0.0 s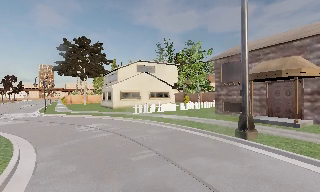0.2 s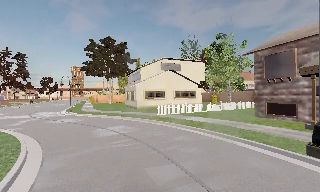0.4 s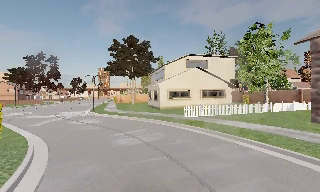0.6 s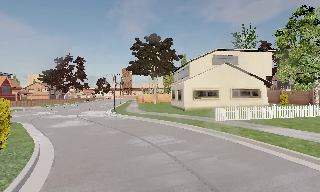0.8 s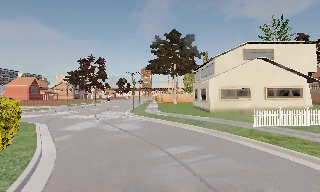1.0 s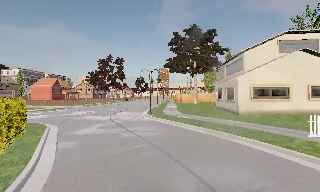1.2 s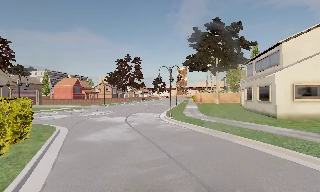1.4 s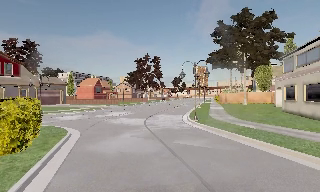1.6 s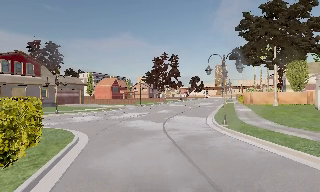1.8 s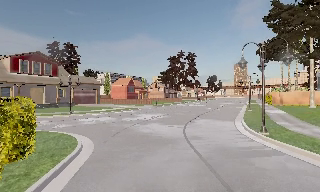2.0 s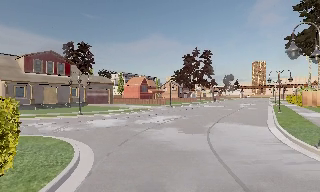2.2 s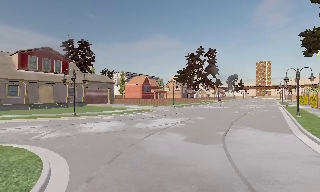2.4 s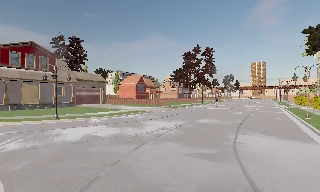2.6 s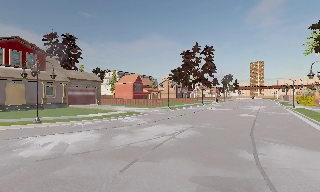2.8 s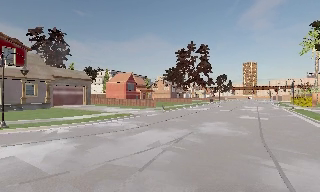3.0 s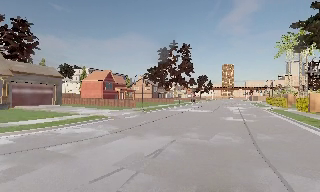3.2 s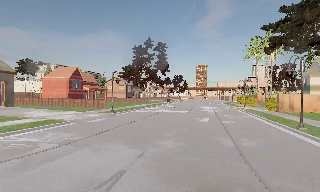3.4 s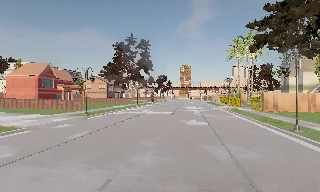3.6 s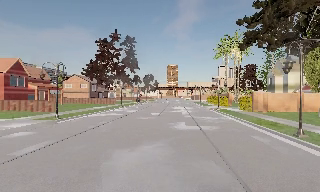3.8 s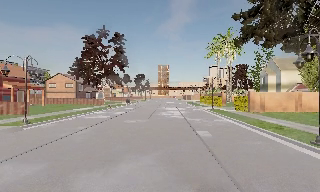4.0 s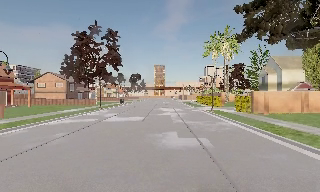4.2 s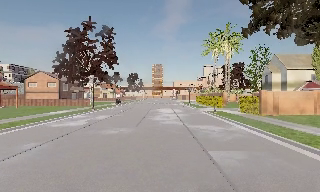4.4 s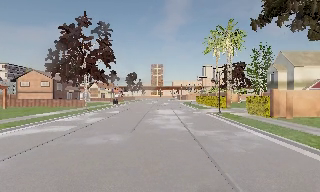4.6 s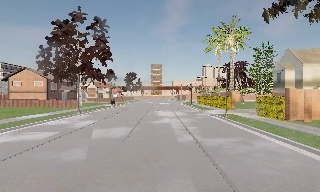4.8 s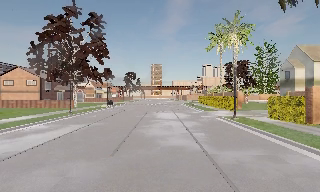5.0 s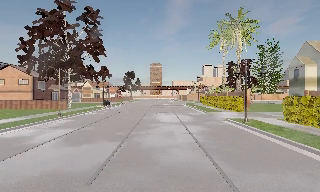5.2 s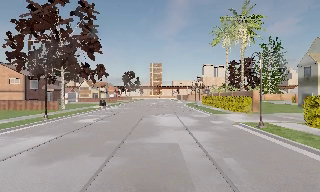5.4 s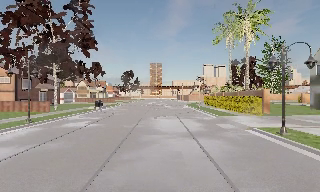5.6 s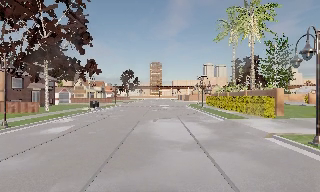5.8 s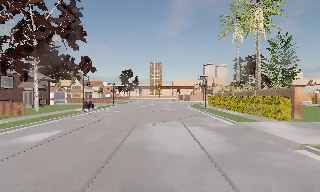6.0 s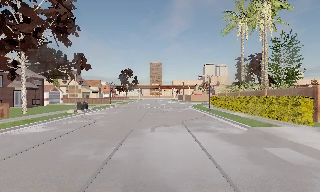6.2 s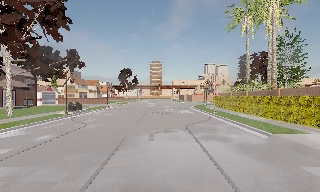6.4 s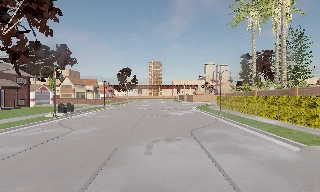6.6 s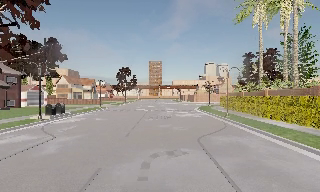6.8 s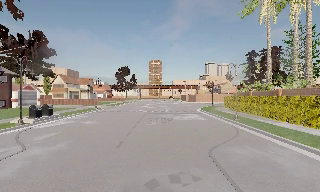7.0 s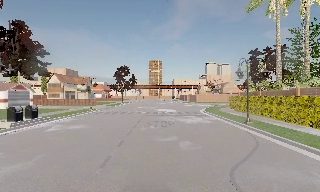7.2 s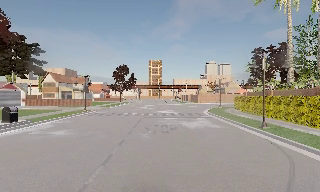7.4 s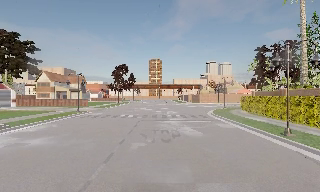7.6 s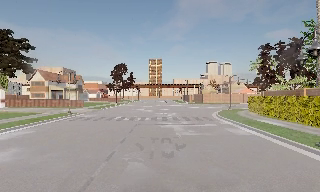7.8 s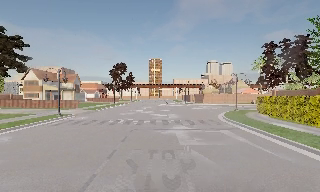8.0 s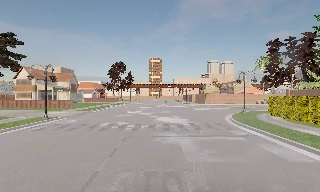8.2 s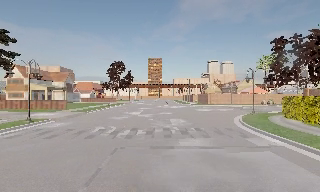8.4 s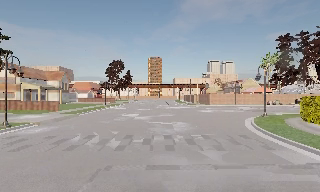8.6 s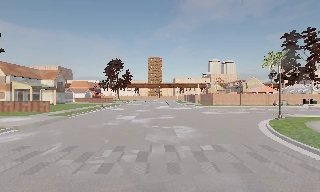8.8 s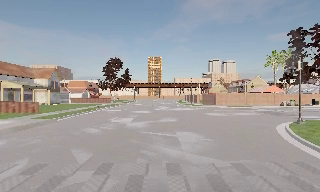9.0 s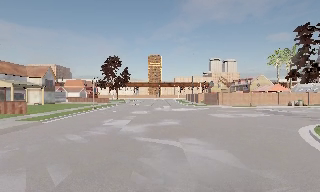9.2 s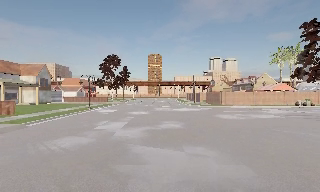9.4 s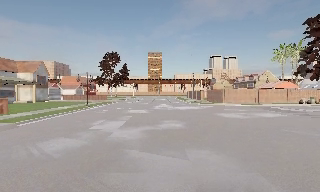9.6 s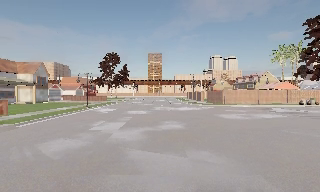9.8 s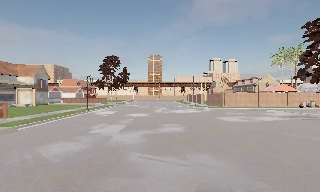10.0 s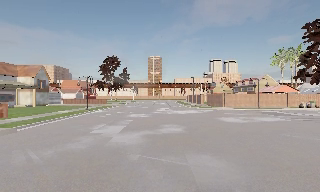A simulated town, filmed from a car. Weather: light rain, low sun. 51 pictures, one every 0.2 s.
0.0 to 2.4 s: The camera pans to its left, which is counterclockwise from overhead, by about 65 degrees. It travels forward, about 20 m.
2.4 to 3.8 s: The scene slides to the left, as the camera pans about 30 degrees to its right. It travels forward, about 13 m.
3.8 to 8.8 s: The camera travels forward, about 45 m, so what stands in front looms larger.
8.8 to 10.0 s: The camera travels forward, about 3.5 m, so what stands in front looms larger. It loses speed.
The film runs forward here.
